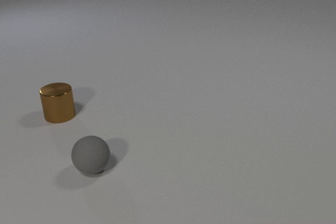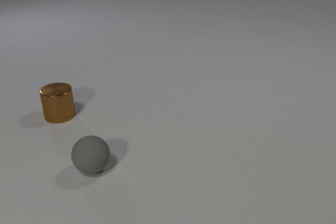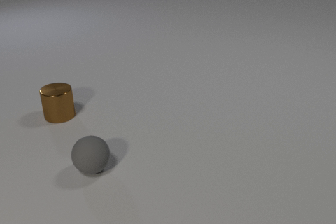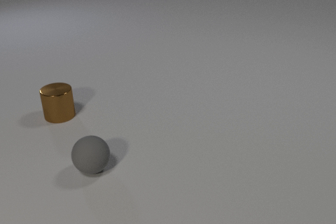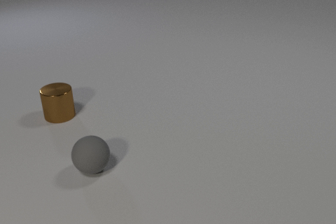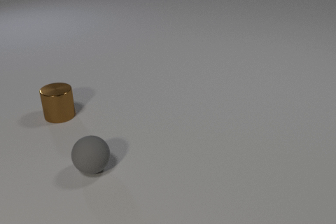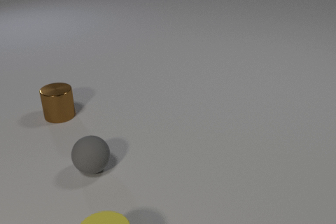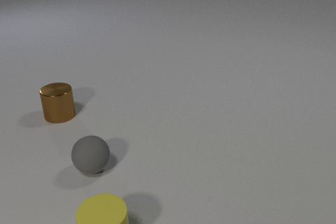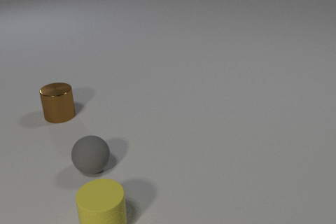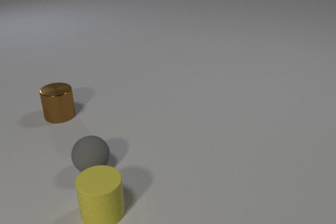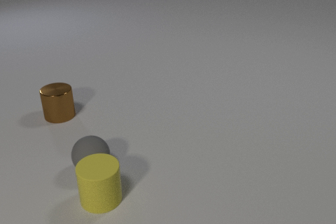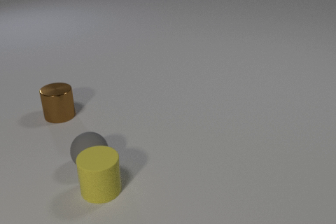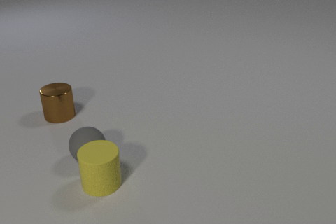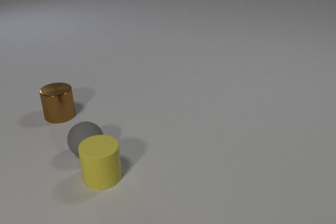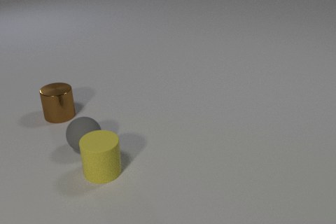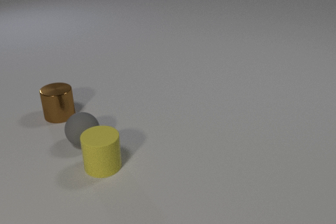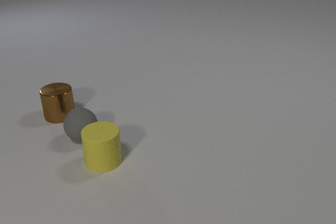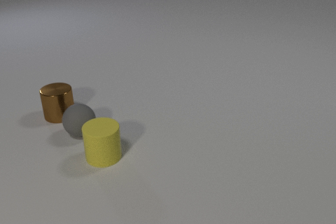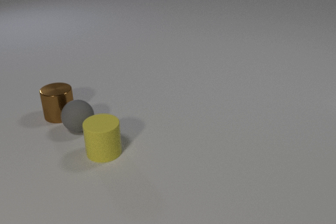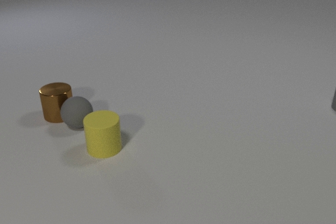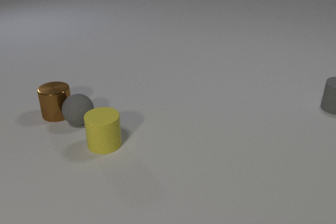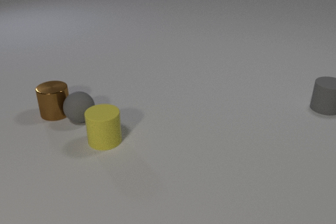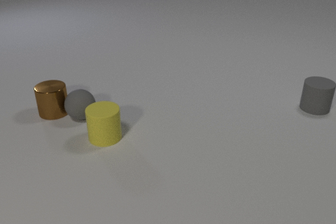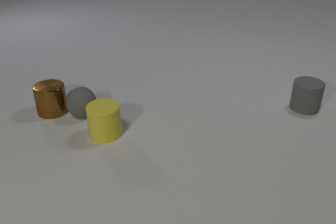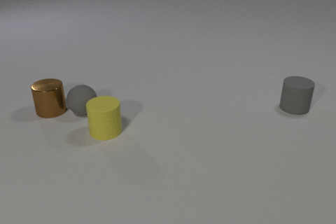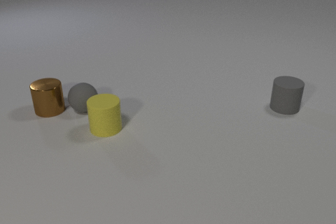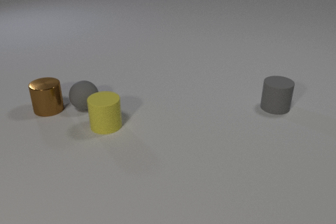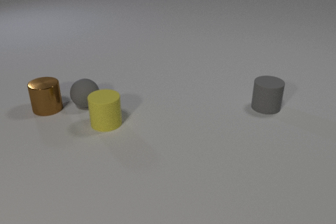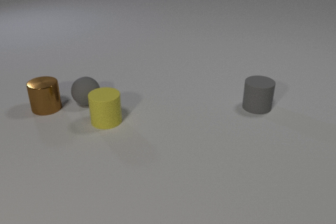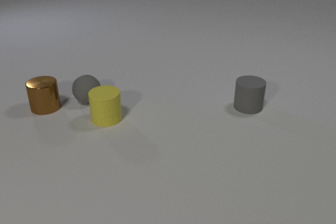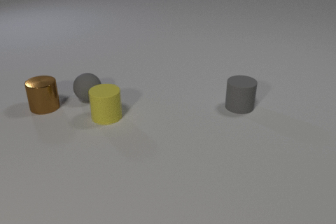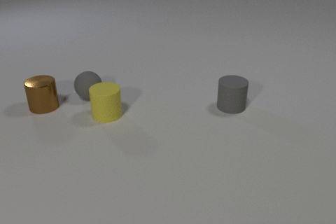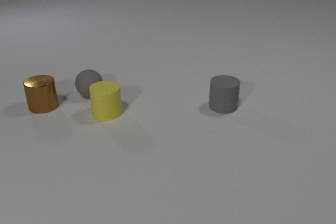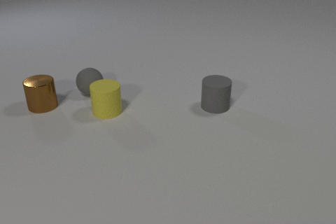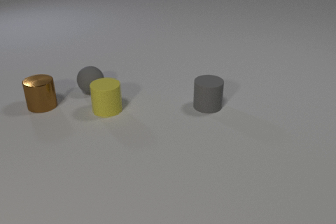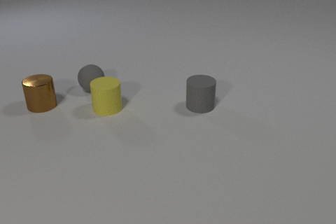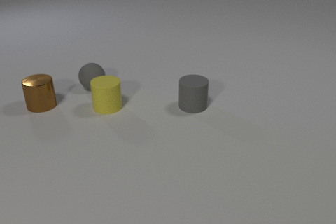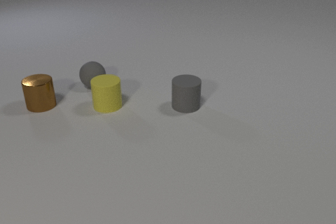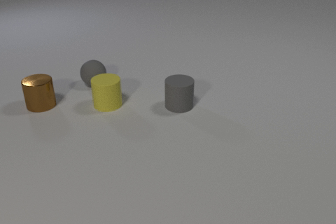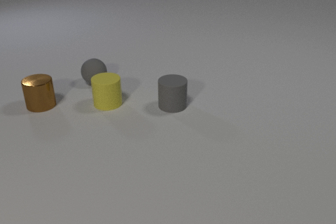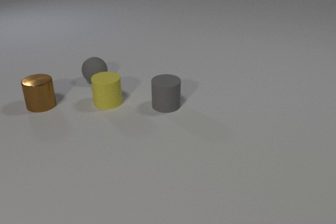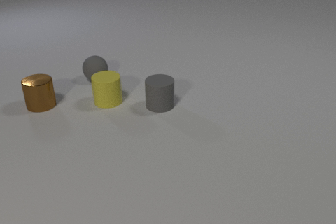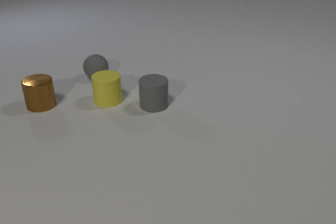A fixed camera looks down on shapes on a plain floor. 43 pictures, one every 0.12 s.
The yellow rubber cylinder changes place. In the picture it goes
away from the camera.
The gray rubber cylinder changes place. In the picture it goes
to the left.
0.00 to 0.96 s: The yellow rubber cylinder comes in at the bottom edge, slides away from the camera.
0.96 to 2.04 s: The yellow rubber cylinder slides away from the camera. The gray rubber sphere rolls away from the camera. The yellow rubber cylinder and the gray rubber sphere collide.
2.04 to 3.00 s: The yellow rubber cylinder slides away from the camera. The gray rubber sphere rolls away from the camera. The gray rubber cylinder comes in at the right edge, slides to the left. The brown metal cylinder slides away from the camera and to the left. The gray rubber sphere and the brown metal cylinder collide.
3.00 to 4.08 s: The yellow rubber cylinder slides away from the camera. The gray rubber sphere rolls away from the camera. The gray rubber cylinder slides to the left. The brown metal cylinder slides away from the camera and to the left.
4.08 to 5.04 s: The yellow rubber cylinder slides away from the camera. The gray rubber sphere rolls away from the camera. The gray rubber cylinder slides to the left.
Are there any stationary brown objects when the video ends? yes.
What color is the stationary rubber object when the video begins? gray.
What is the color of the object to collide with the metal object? gray.
